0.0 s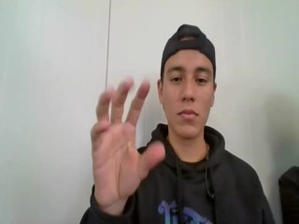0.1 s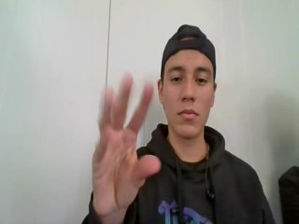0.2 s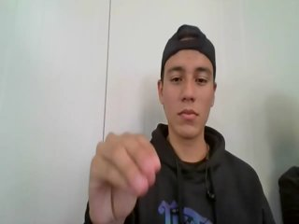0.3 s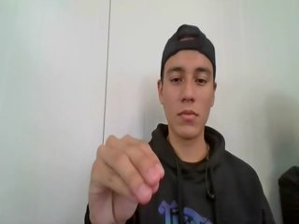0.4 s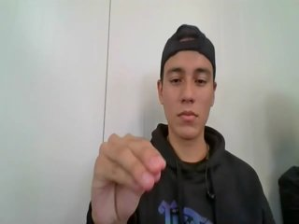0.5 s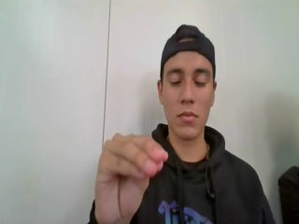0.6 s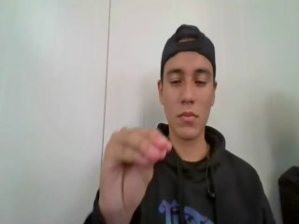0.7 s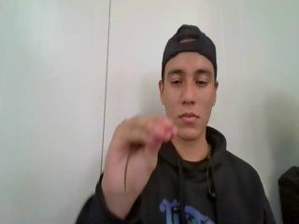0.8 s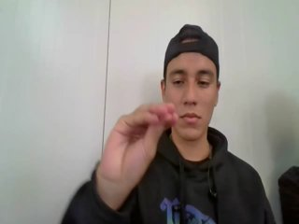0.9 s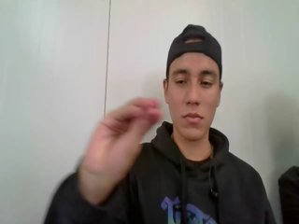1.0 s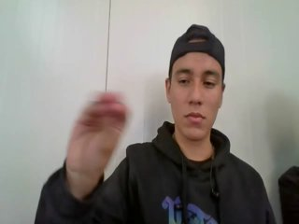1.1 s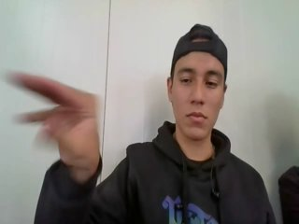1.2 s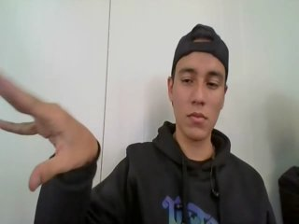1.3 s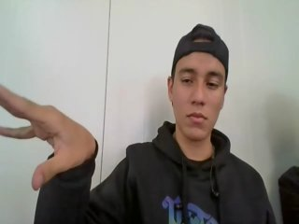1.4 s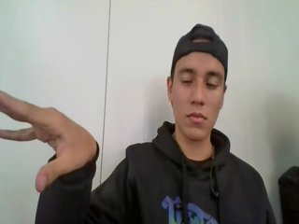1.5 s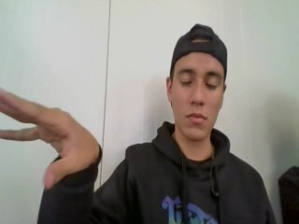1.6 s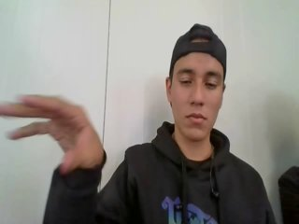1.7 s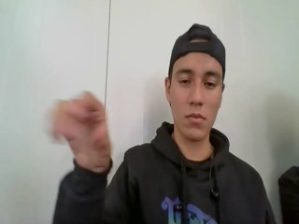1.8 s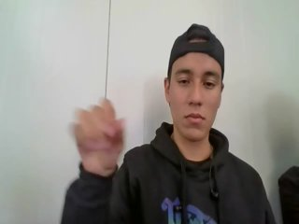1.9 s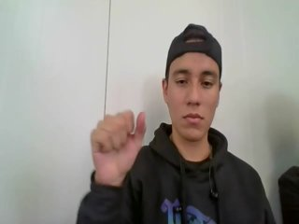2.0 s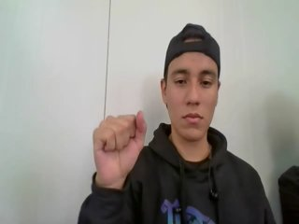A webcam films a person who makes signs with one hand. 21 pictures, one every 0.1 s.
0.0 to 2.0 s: On the screen the hand sweeps to the left. The name of the sign: Throw right.
